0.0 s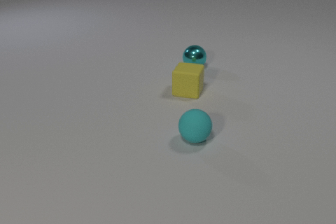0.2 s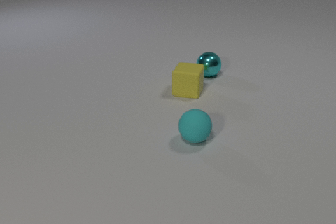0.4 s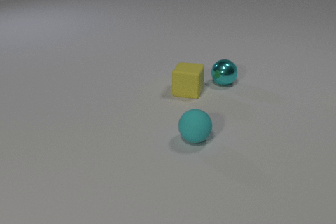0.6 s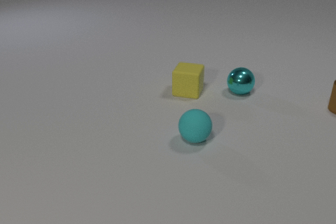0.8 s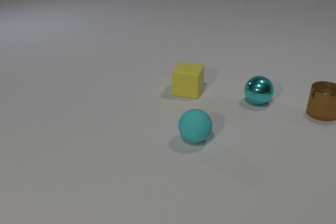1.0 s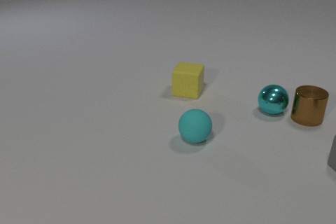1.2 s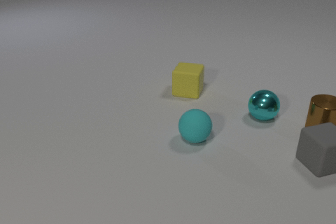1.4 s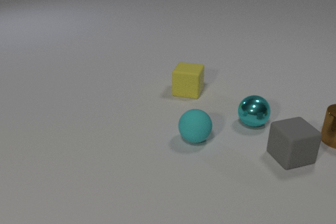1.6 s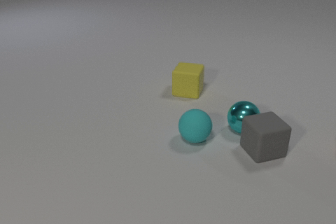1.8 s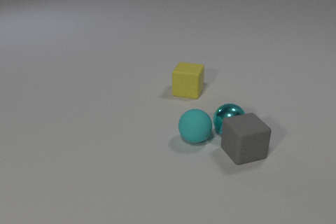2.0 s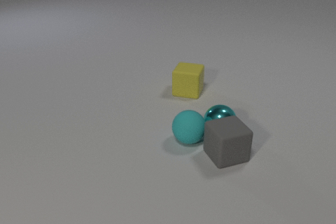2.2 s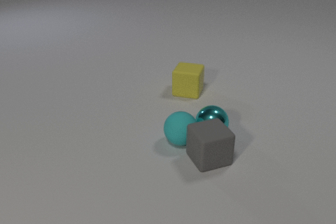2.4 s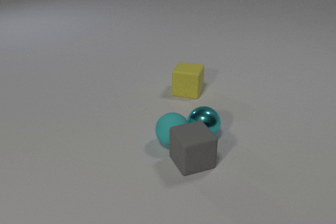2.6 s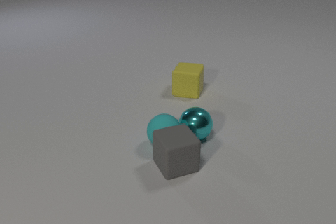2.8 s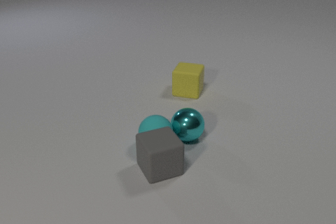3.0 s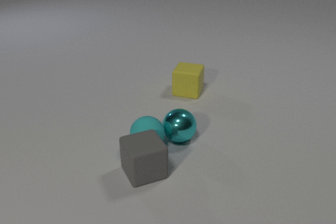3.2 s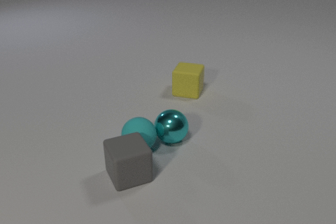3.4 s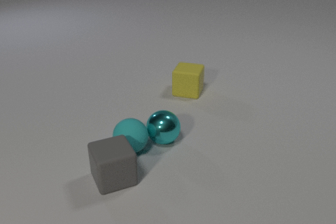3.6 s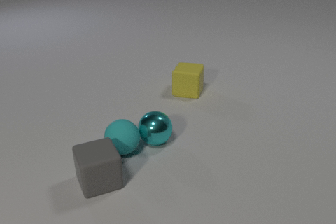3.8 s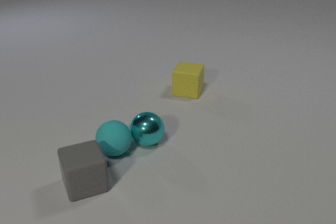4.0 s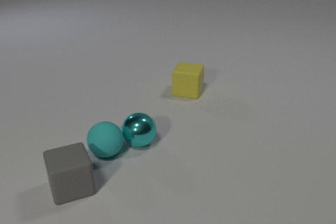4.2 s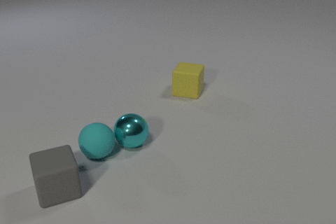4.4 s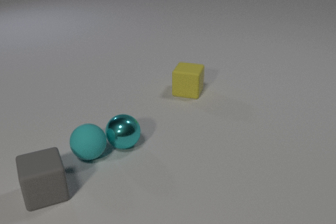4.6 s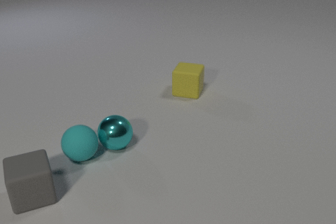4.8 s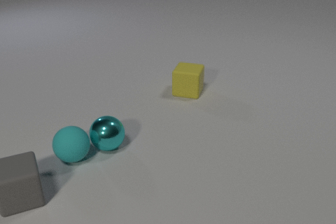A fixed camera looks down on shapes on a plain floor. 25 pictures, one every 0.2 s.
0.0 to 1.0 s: The brown metal cylinder comes in at the right edge, slides to the left and toward the camera. The cyan metal sphere rolls toward the camera and to the right. The gray rubber cube comes in at the right edge. The brown metal cylinder and the cyan metal sphere collide.
1.0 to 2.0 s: The brown metal cylinder slides to the right and toward the camera, leaves at the right edge. The cyan metal sphere rolls toward the camera and to the left. The gray rubber cube slides to the left. The cyan metal sphere and the gray rubber cube collide. The cyan metal sphere and the cyan rubber sphere collide.
2.0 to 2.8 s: The cyan metal sphere rolls to the left. The gray rubber cube slides to the left and toward the camera. The cyan rubber sphere rolls to the left. The gray rubber cube and the cyan rubber sphere collide.
2.8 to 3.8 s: The cyan metal sphere rolls to the left. The gray rubber cube slides to the left. The cyan rubber sphere rolls to the left.
3.8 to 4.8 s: The cyan metal sphere rolls to the left. The gray rubber cube slides to the left. The cyan rubber sphere rolls to the left.
How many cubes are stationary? 1.
How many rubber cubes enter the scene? 1.
What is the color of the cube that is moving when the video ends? gray.
